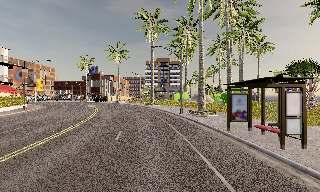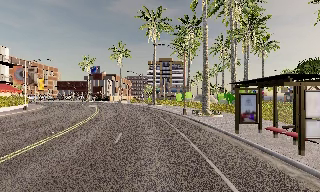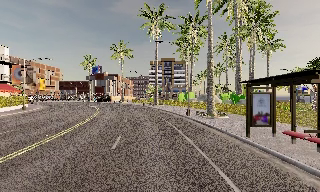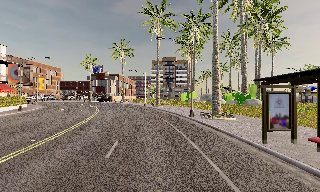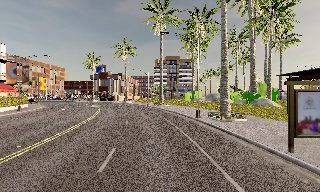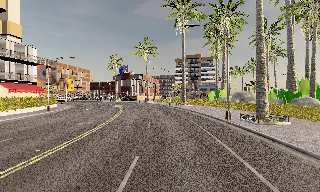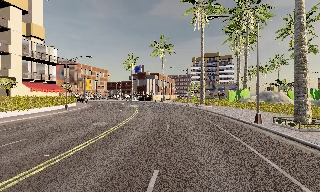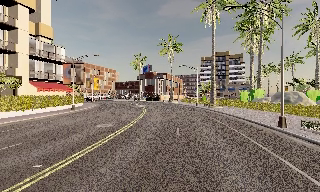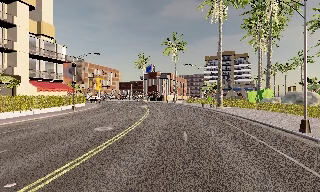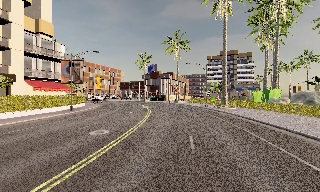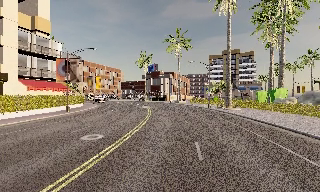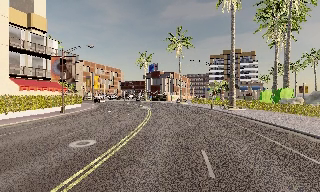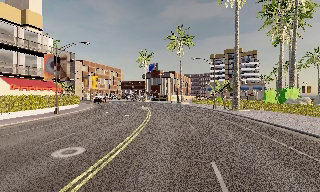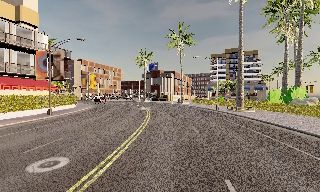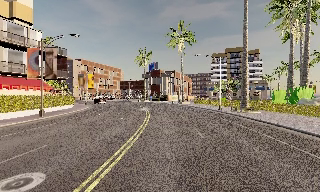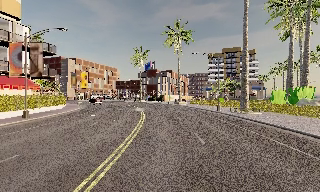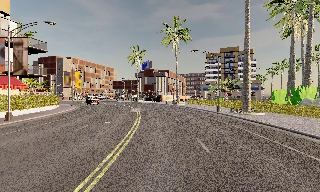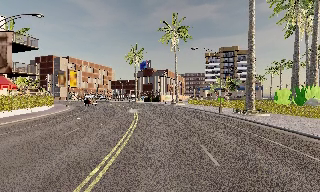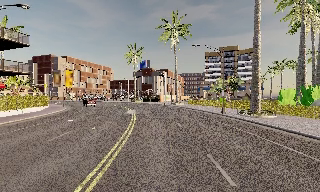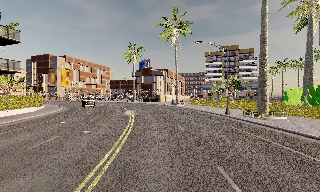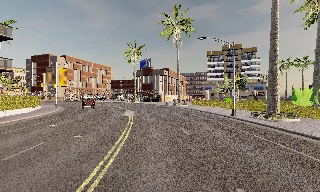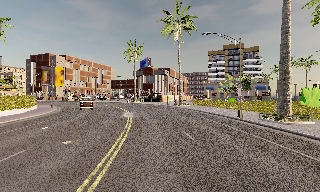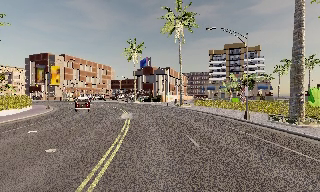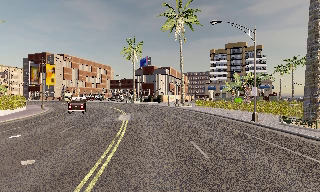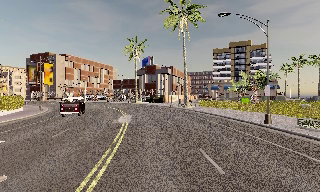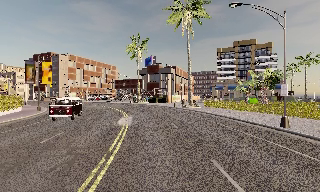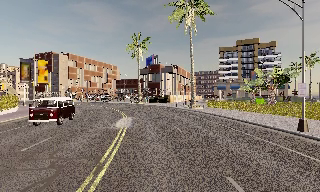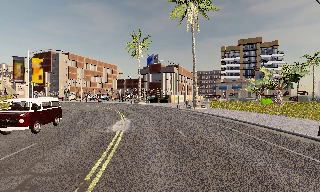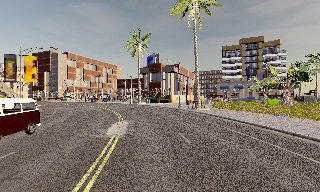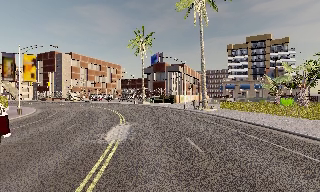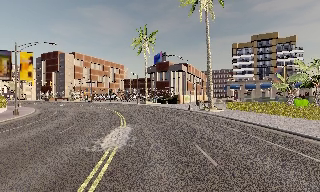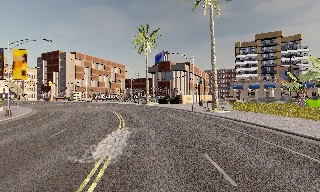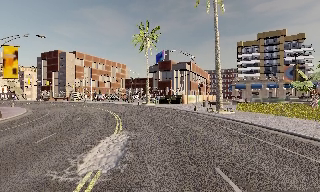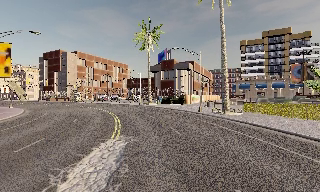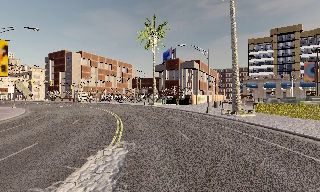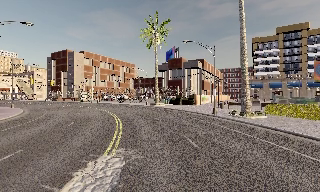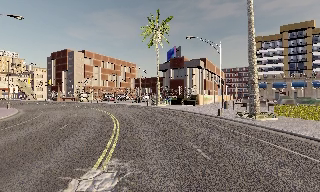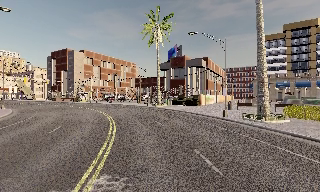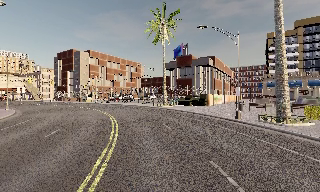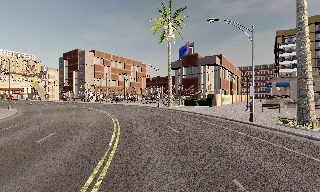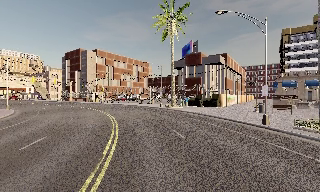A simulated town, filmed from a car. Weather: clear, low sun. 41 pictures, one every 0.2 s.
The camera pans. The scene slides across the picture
to the right.
The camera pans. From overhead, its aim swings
counterclockwise.
0.0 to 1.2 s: The camera pans to its left, which is counterclockwise from overhead, by about 15 degrees. It travels forward, about 6 m, so what stands in front looms larger.
1.2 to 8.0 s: The camera swings to its left by about 20 degrees, and the scene slides to the right. It travels forward, about 40 m, so what stands in front looms larger.
The film runs forward here.
